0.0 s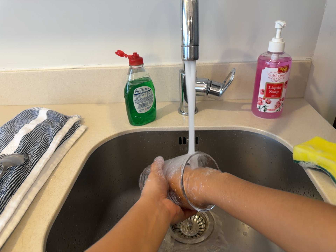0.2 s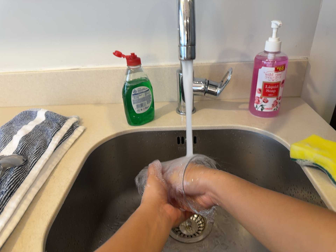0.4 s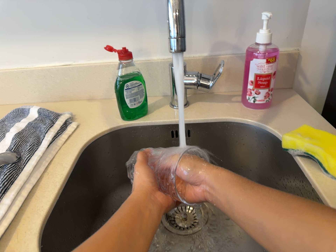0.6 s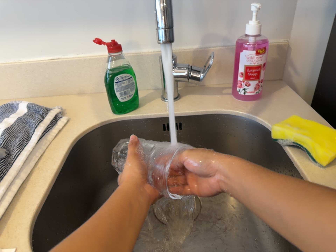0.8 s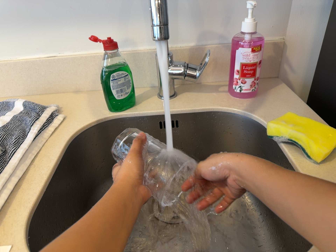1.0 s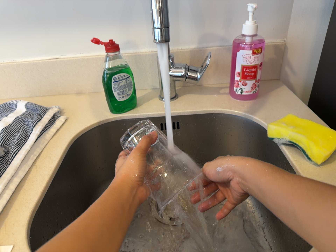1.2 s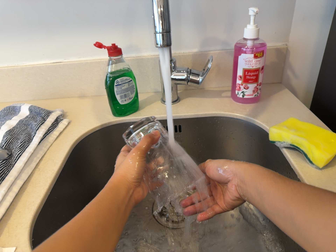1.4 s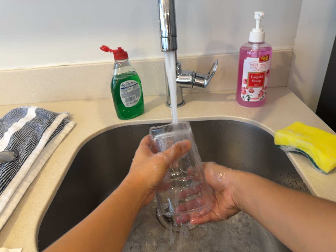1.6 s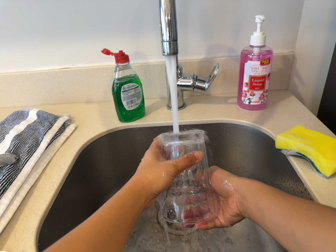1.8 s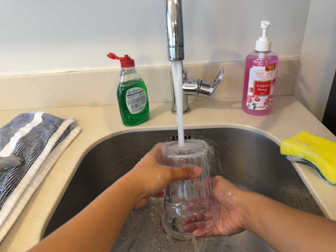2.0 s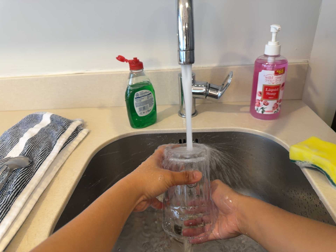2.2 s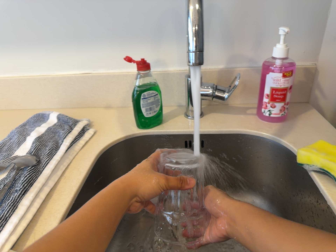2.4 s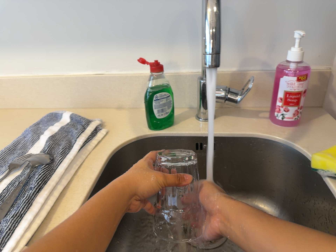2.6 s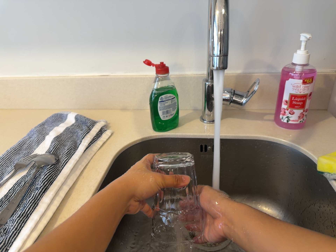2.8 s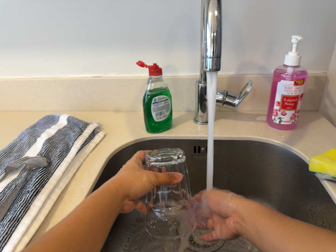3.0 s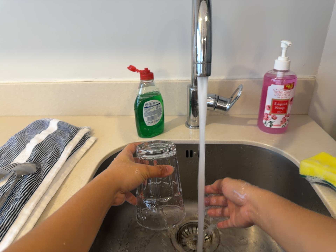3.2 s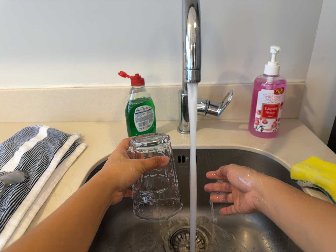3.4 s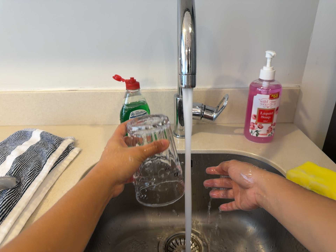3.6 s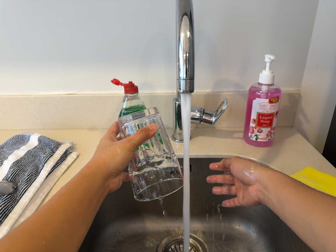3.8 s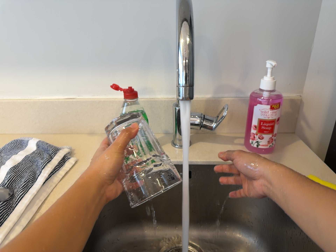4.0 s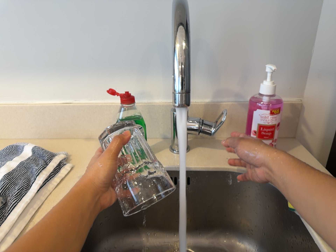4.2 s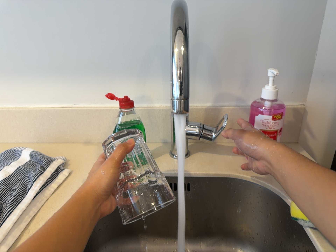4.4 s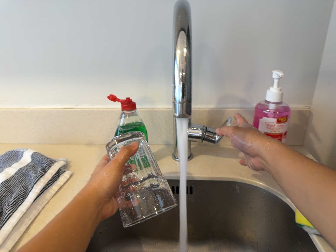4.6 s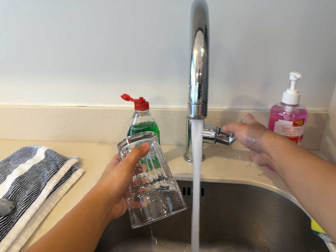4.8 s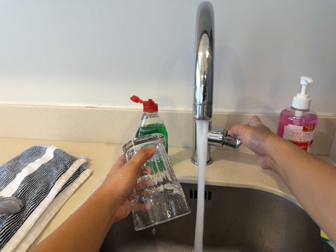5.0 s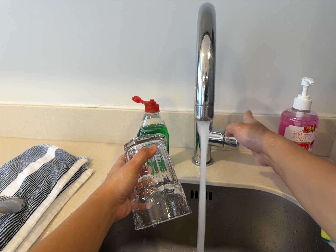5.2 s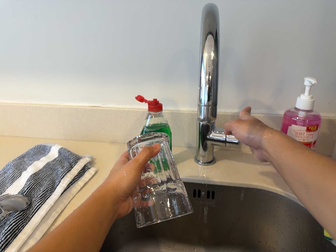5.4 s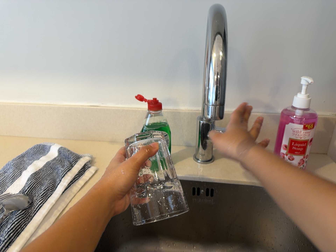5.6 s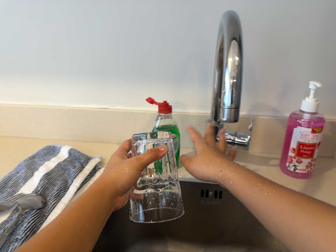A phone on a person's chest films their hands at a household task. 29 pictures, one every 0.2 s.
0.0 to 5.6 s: The camera's aim tips toward the top of its view by about 10 degrees, and the scene shifts downward.
The film runs forward here.
